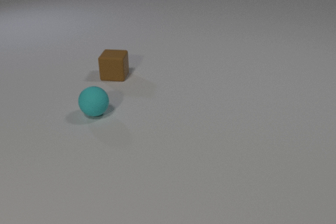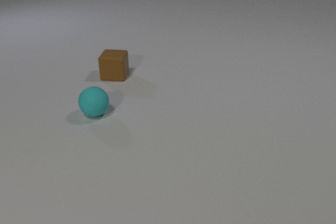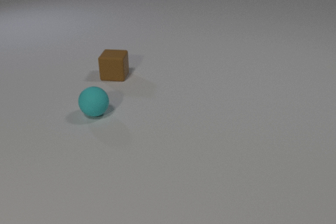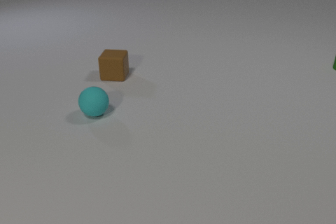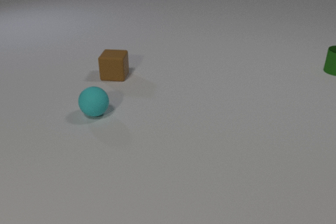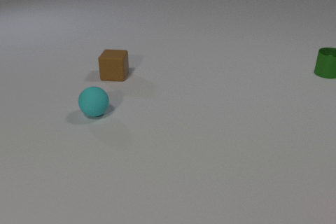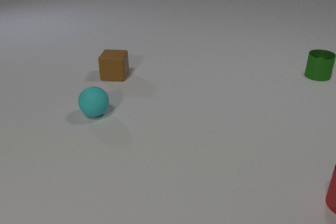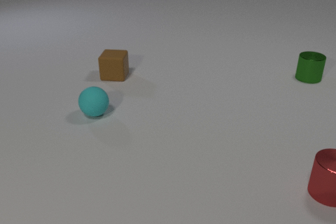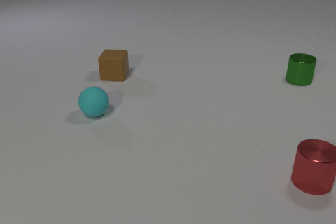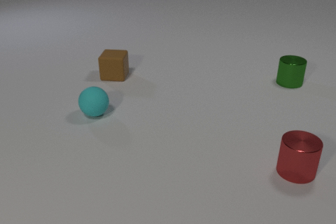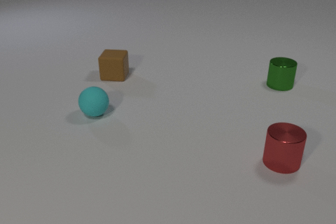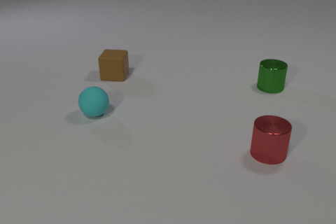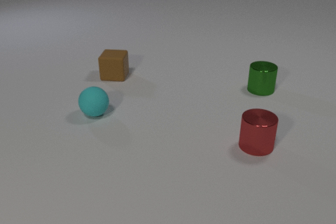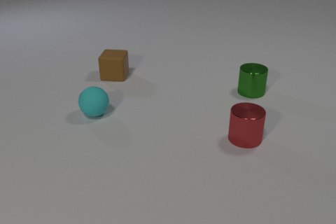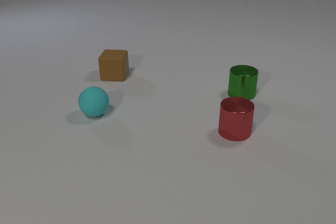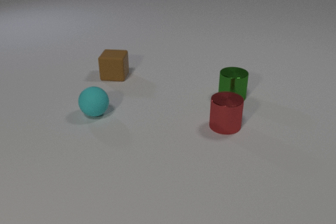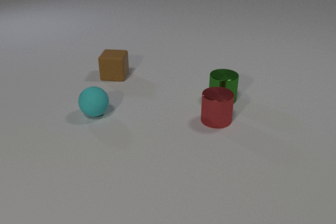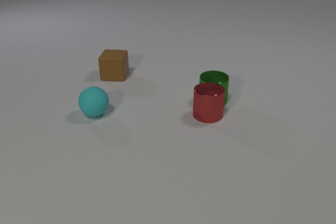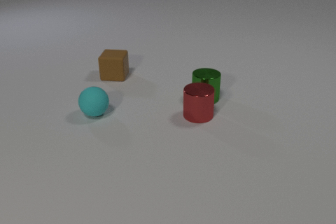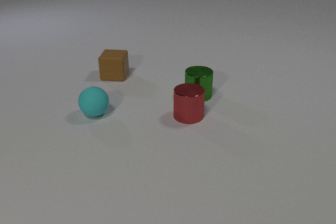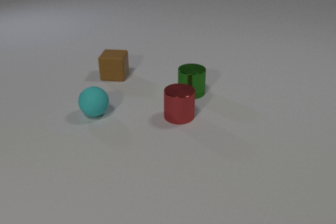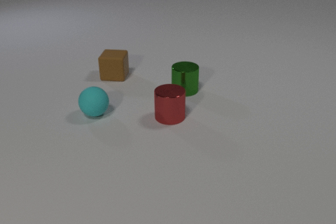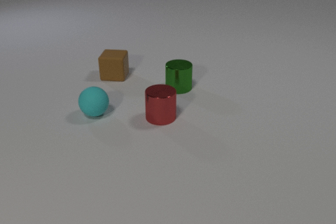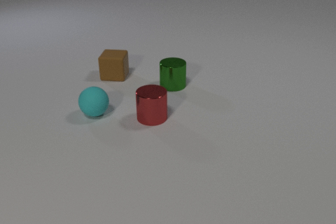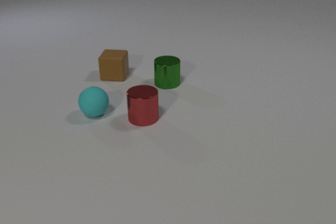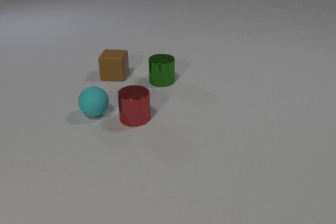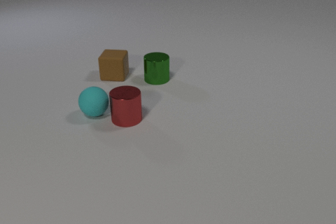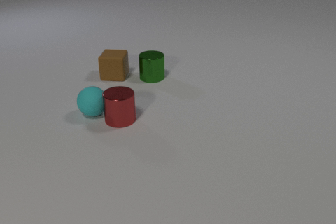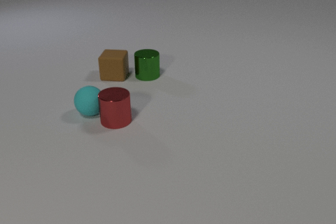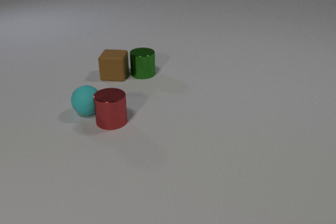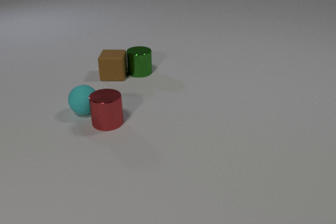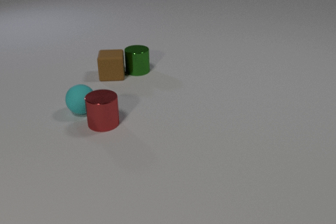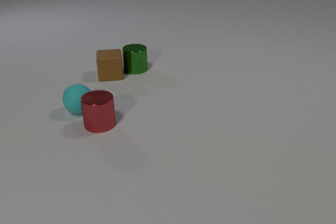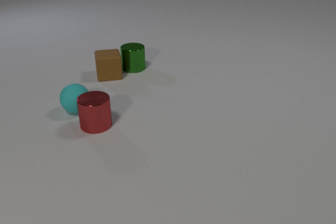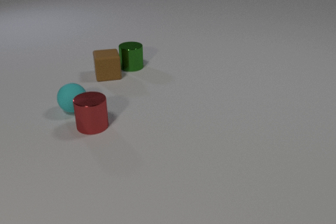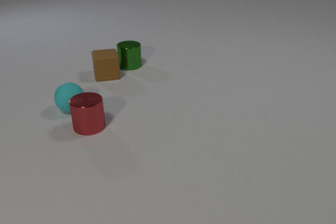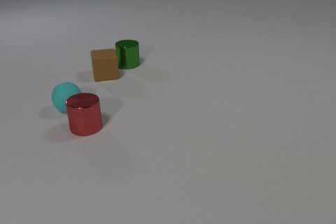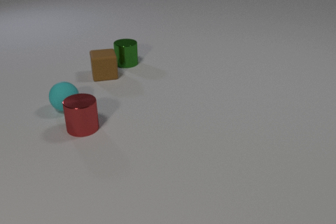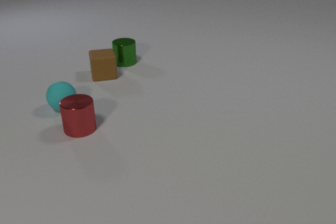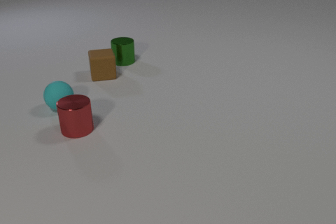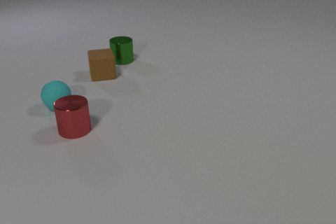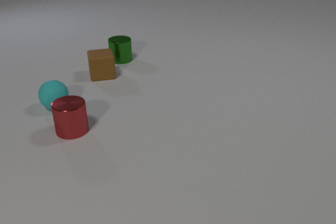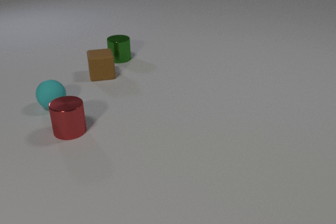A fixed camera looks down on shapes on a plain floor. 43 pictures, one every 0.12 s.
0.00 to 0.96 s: The red metal cylinder comes in at the right edge, slides to the left and away from the camera. The green metal cylinder comes in at the right edge, slides toward the camera and to the left.
0.96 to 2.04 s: The red metal cylinder slides to the left and away from the camera. The green metal cylinder slides to the left and toward the camera. The red metal cylinder and the green metal cylinder collide.
2.04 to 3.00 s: The red metal cylinder slides to the left. The green metal cylinder slides to the left and away from the camera.
3.00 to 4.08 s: The red metal cylinder slides to the left. The green metal cylinder slides away from the camera and to the left. The cyan rubber sphere rolls to the left and away from the camera. The brown rubber cube slides to the left, spins counterclockwise seen from above by about 15 degrees, its near face sliding to the right. The red metal cylinder and the cyan rubber sphere collide. The green metal cylinder and the brown rubber cube collide.
4.08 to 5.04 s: The red metal cylinder slides to the left. The green metal cylinder slides away from the camera and to the left. The cyan rubber sphere rolls to the left and away from the camera. The brown rubber cube slides to the left.
What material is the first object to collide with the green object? metal.
How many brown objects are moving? 1.
What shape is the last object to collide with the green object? cube.
